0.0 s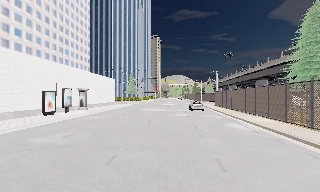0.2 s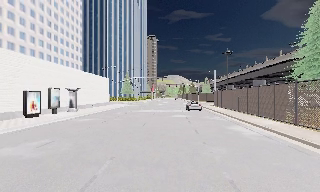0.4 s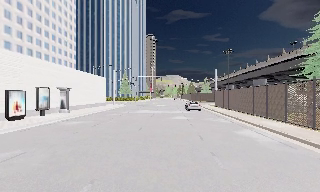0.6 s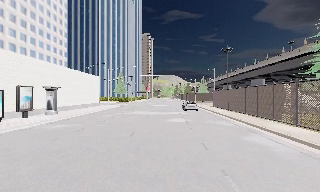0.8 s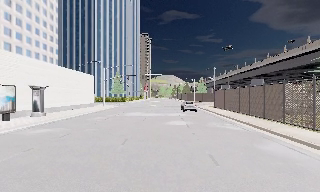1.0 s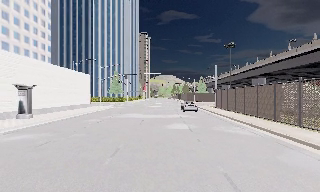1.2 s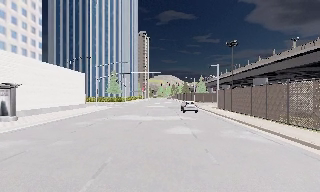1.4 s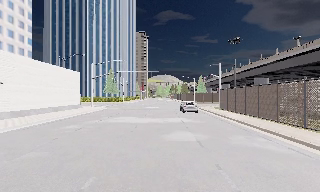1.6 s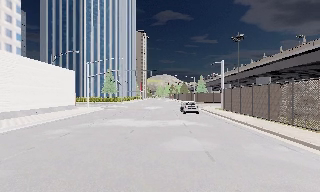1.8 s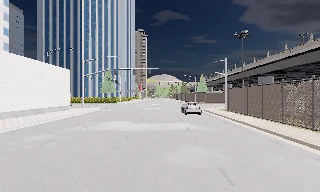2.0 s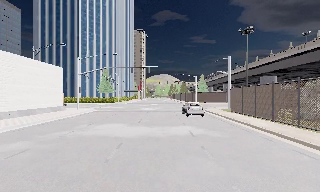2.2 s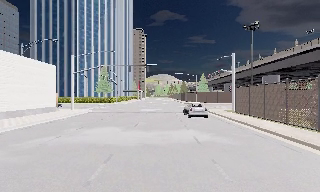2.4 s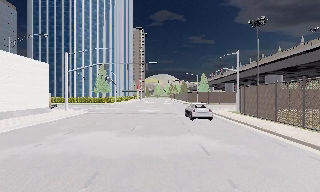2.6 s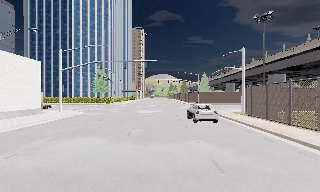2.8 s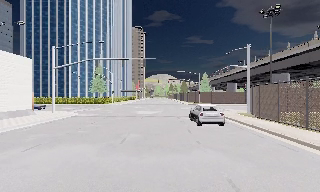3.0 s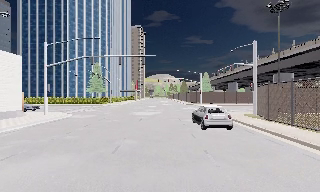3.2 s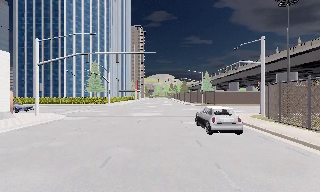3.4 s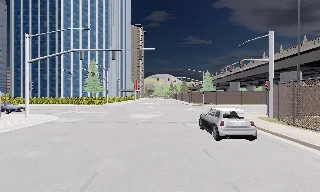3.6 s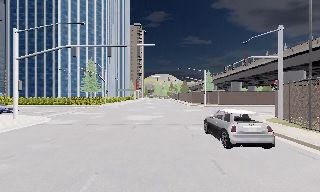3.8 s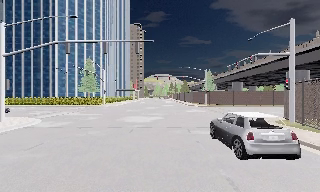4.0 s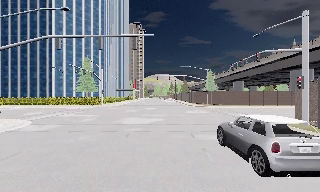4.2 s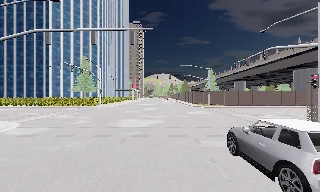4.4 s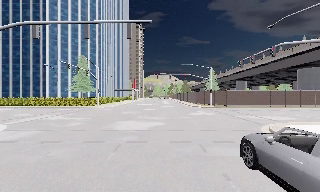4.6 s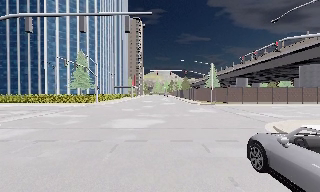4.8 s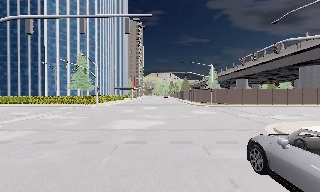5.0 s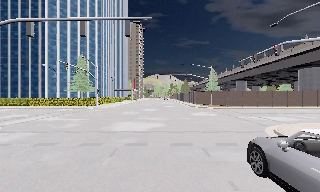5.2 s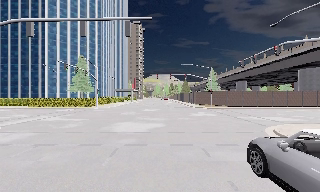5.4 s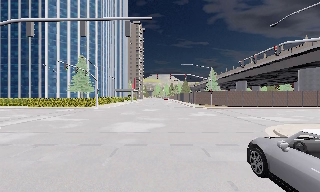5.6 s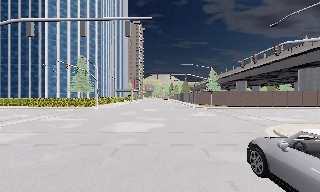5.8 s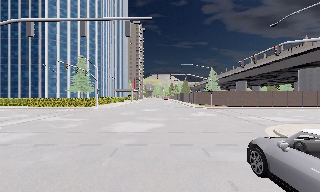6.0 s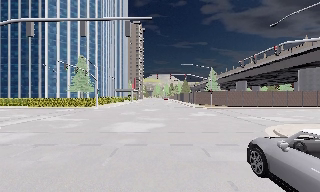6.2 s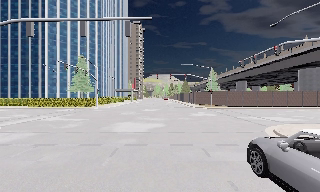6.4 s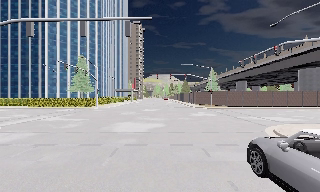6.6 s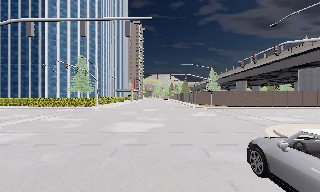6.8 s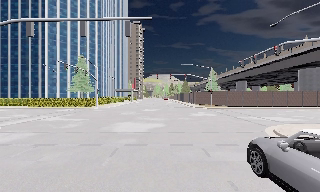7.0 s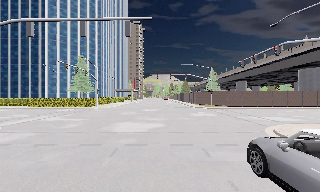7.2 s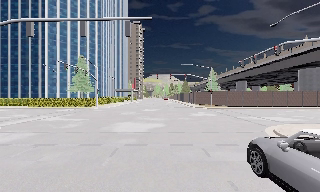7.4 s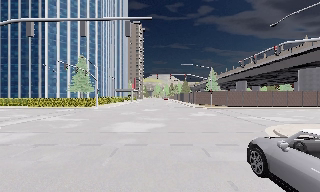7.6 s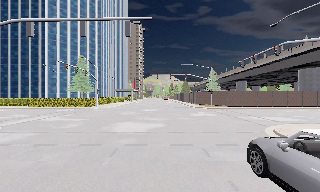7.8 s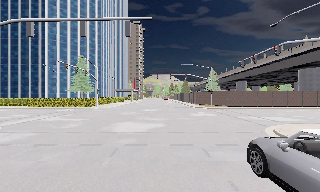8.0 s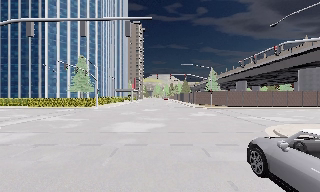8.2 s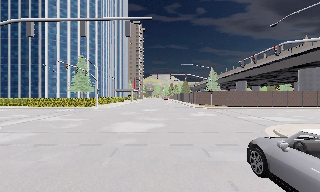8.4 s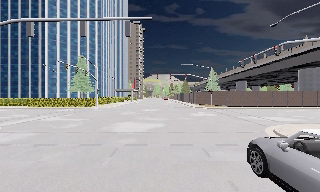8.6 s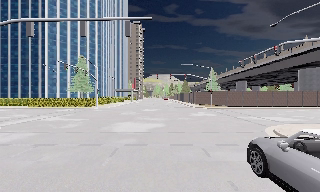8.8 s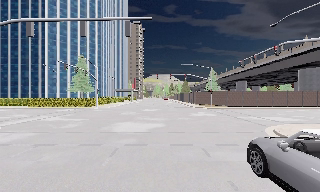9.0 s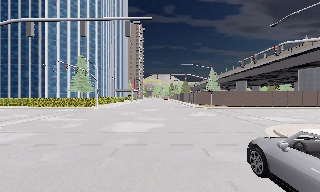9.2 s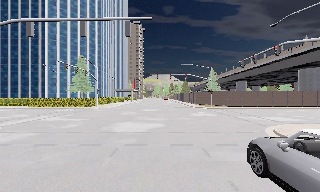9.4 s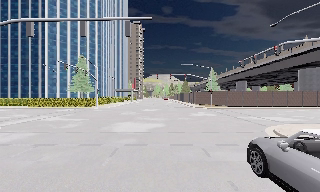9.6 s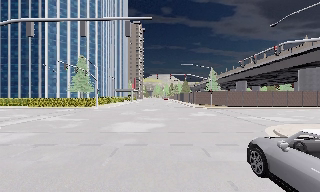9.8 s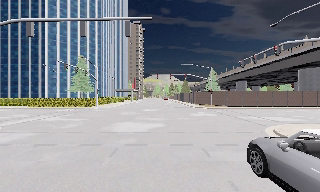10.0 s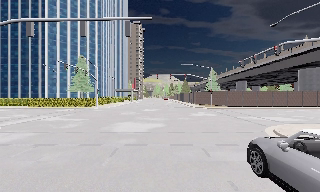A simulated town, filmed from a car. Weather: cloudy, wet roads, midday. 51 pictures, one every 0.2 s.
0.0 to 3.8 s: The camera travels forward, about 25 m, so what stands in front looms larger.
3.8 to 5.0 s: The camera travels forward, about 3.5 m, so what stands in front looms larger. It loses speed.
5.0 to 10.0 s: The camera keeps its place and its aim.
The film runs forward here.
